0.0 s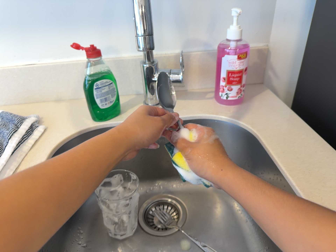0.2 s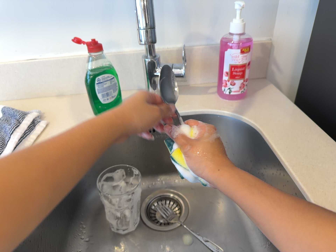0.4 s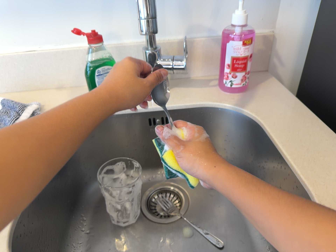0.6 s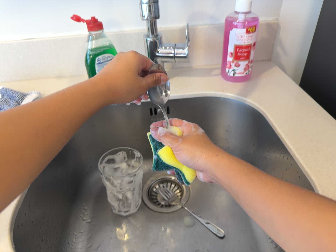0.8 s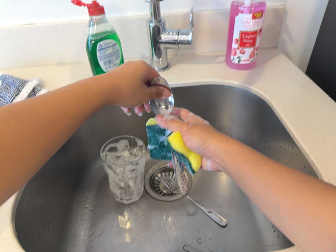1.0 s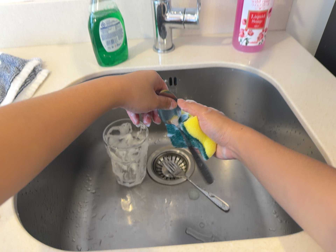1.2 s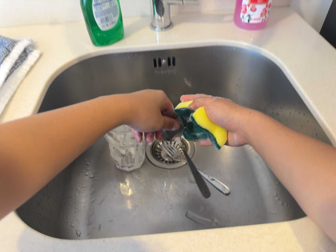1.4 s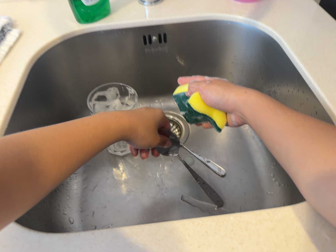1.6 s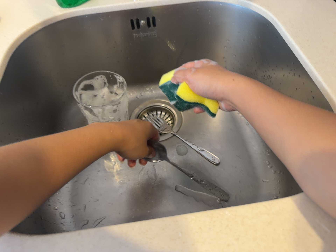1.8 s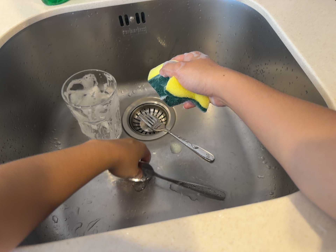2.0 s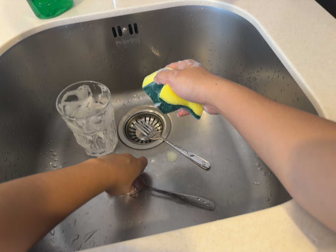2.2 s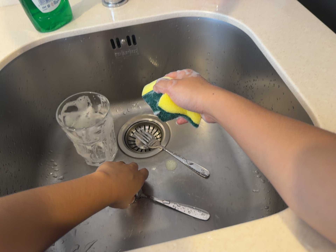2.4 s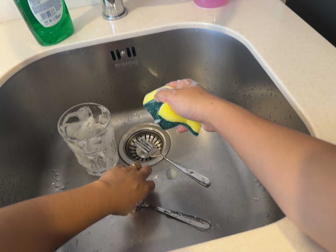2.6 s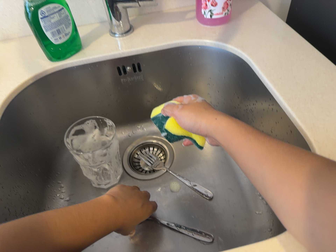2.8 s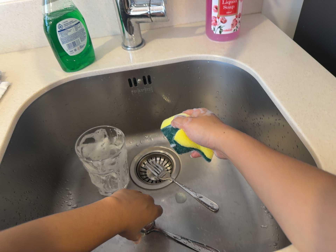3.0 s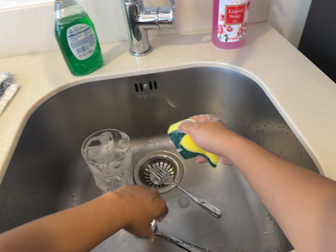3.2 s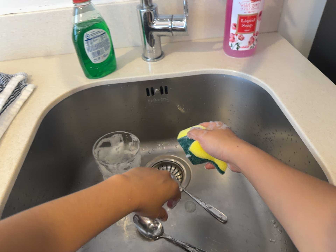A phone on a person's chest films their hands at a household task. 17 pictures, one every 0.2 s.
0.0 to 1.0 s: The camera's aim tips toward the bottom of its view by about 10 degrees, and the scene shifts upward.
1.0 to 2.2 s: The camera travels forward, about 6 cm, so what stands in front looms larger. Its aim tips toward the bottom of its view by about 10 degrees, and the scene shifts upward.
2.2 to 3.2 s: The camera's aim tips toward the top of its view by about 10 degrees, and the scene shifts downward.
The film runs backward here.
